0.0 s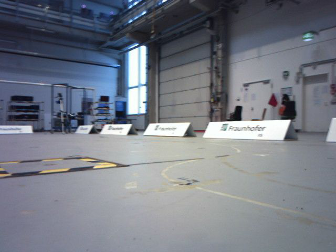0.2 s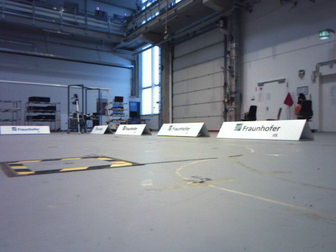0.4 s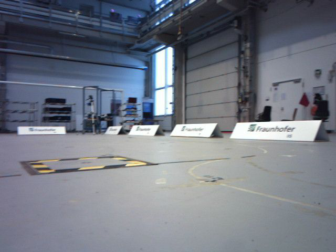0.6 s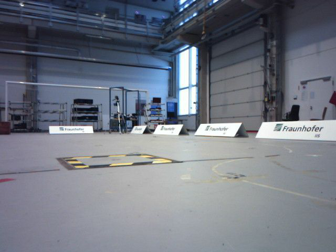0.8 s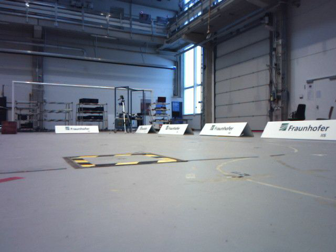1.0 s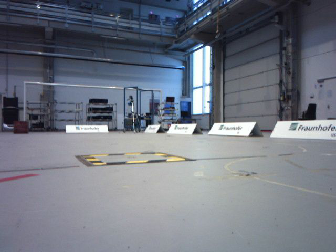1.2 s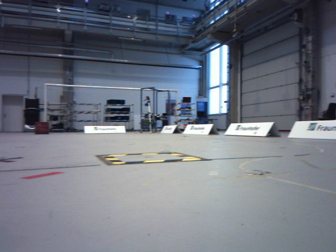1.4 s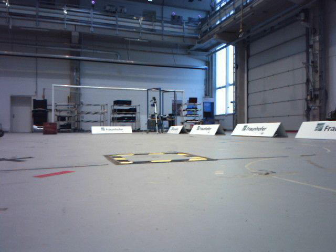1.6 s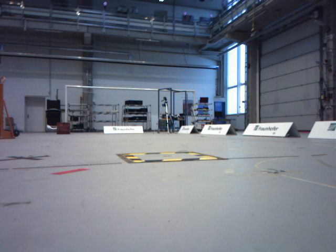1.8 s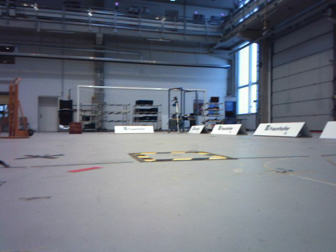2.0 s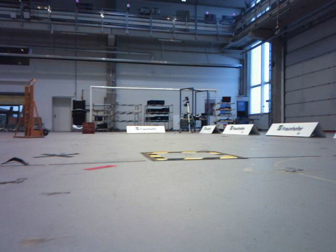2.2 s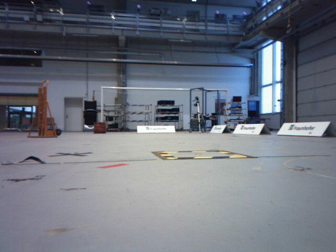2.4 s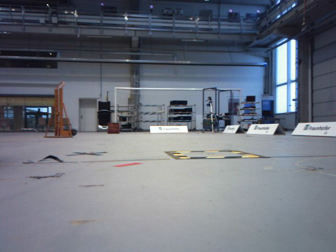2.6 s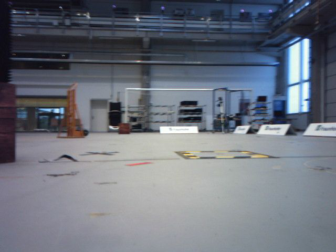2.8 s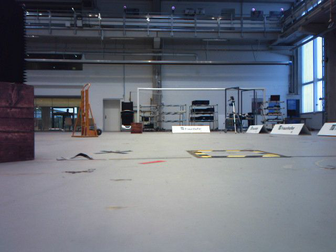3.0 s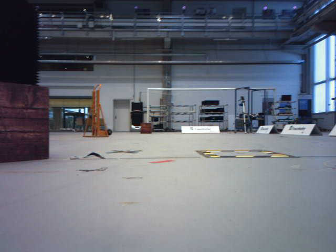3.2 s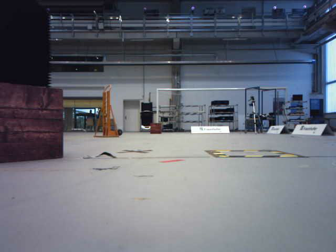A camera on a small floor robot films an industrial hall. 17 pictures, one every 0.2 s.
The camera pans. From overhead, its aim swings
counterclockwise.
The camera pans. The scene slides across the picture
to the right.
0.0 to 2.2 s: The camera pans to its left, which is counterclockwise from overhead, by about 25 degrees. It travels backward, about 0.4 m, so what stands in front gets smaller.
2.2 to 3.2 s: The camera travels backward, about 0.2 m, so what stands in front gets smaller.
The film runs backward here.
